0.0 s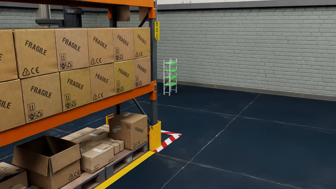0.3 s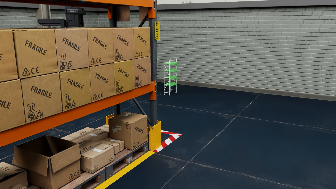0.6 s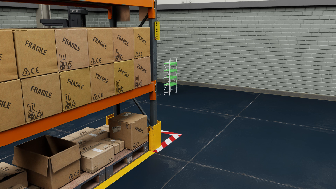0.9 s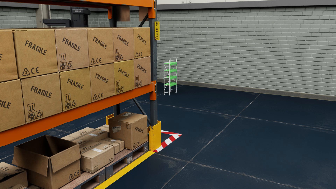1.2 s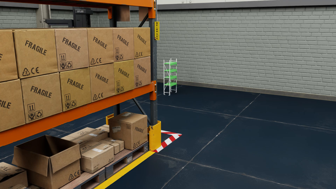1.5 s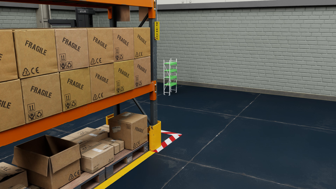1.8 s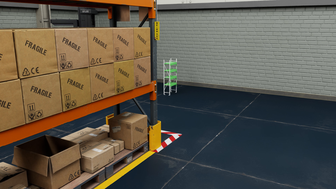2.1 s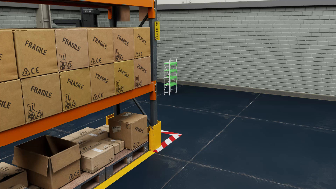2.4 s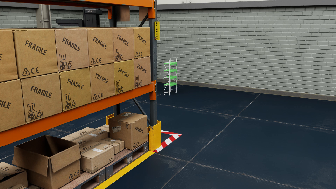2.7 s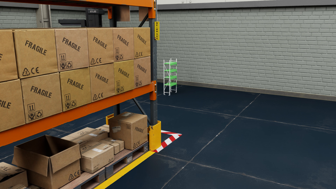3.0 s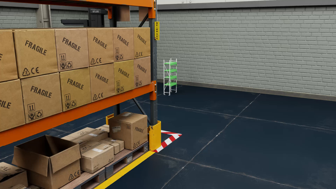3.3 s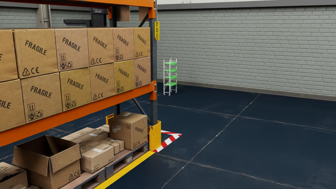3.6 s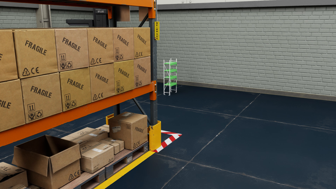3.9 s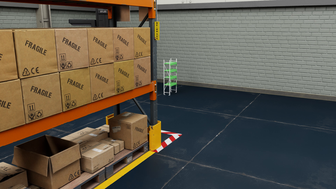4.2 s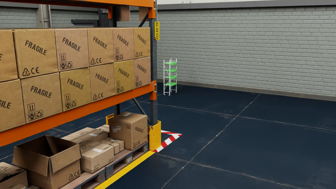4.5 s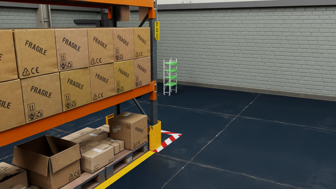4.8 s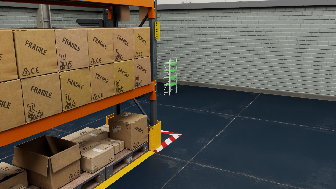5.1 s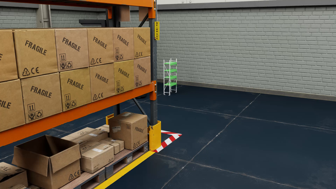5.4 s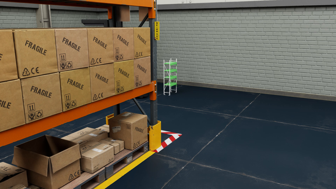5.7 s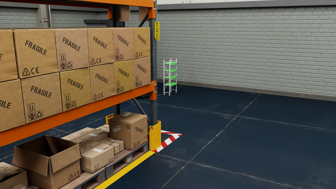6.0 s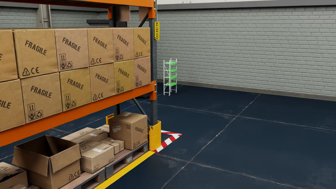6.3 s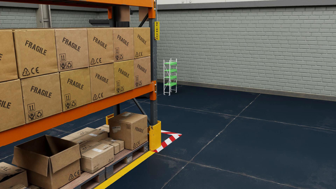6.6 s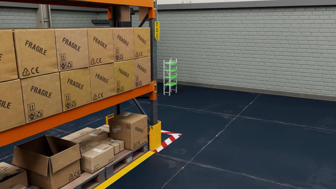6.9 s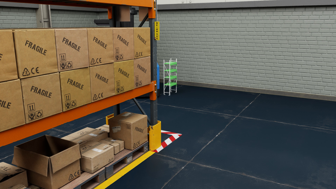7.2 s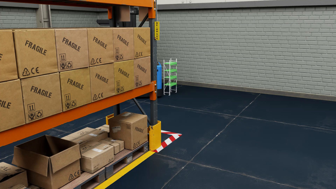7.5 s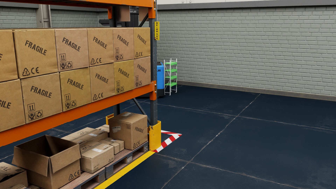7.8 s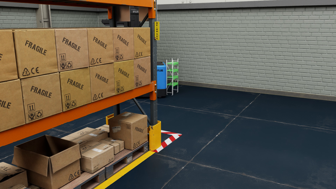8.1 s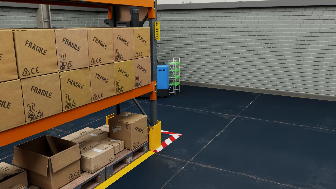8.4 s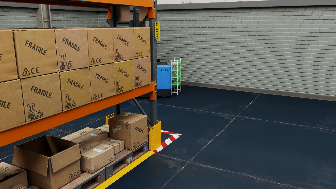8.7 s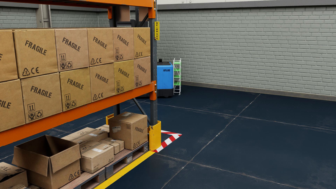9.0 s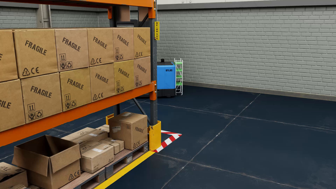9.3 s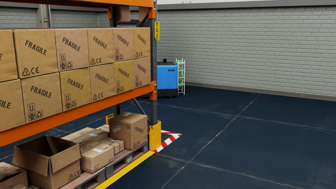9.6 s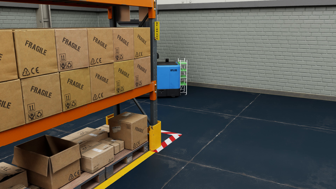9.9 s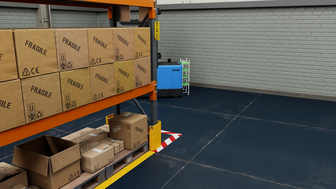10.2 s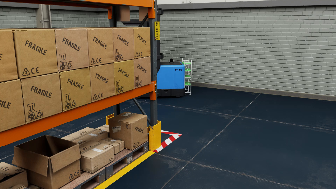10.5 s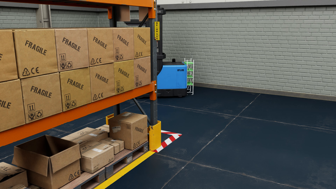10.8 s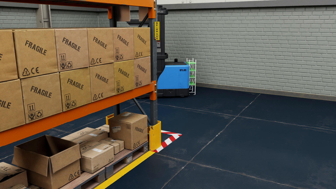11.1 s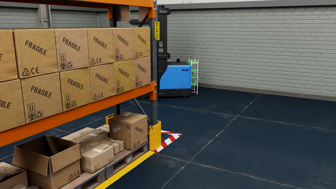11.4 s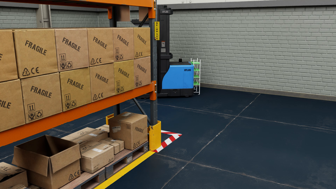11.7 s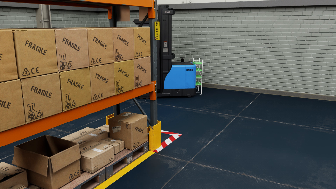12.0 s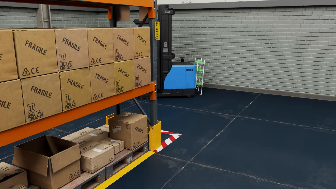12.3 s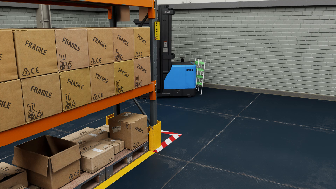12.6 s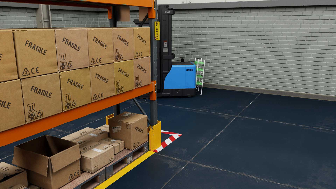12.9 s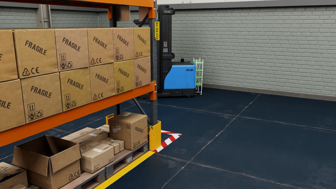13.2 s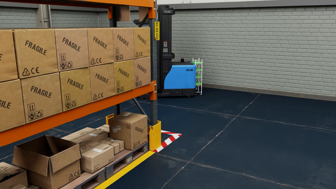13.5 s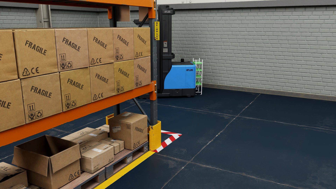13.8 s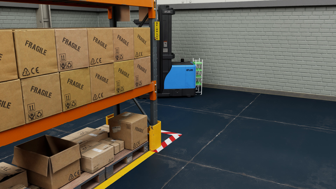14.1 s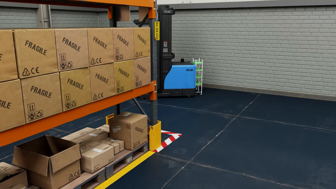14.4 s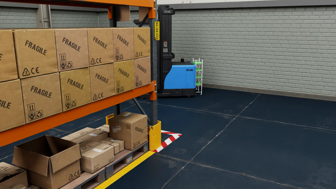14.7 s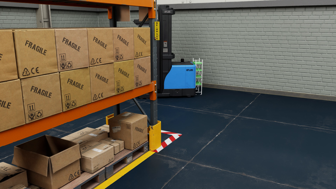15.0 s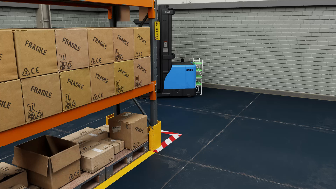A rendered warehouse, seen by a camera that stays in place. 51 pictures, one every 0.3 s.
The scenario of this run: A forklift runs into an object in its way.
